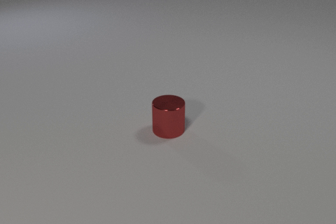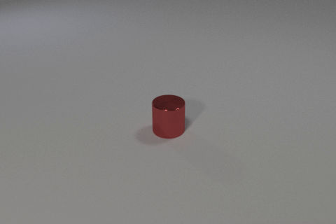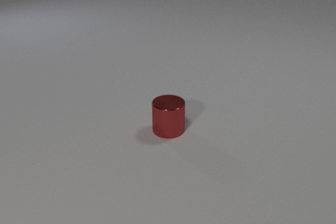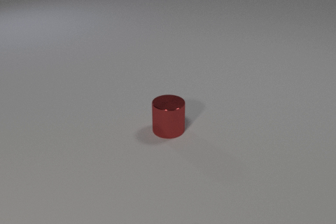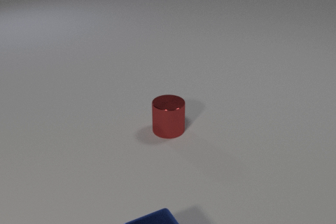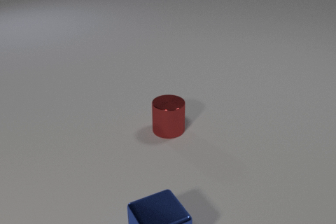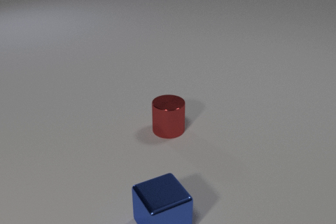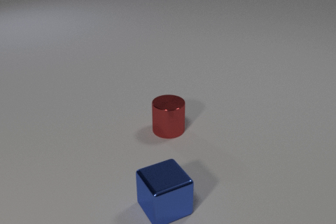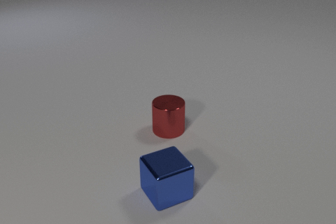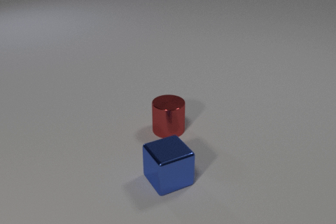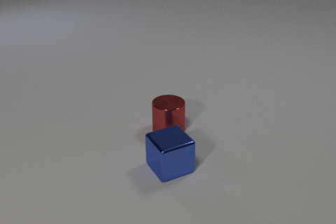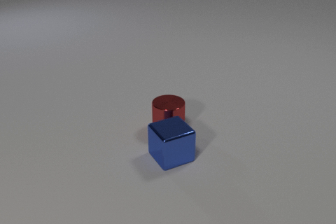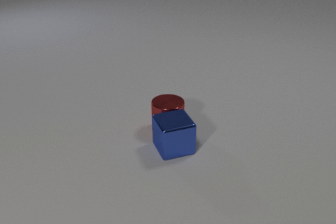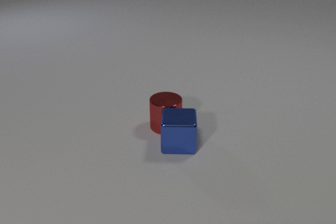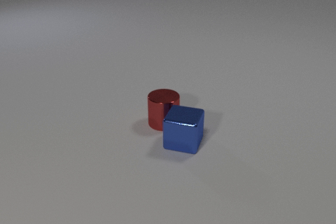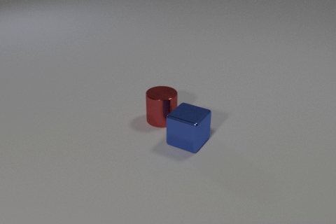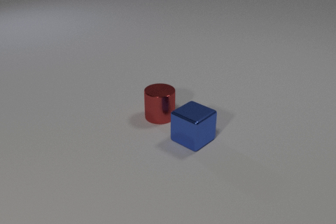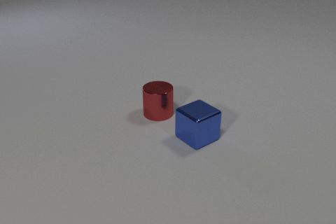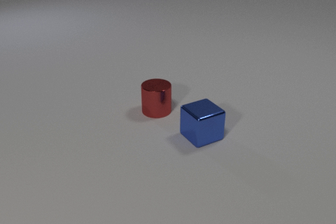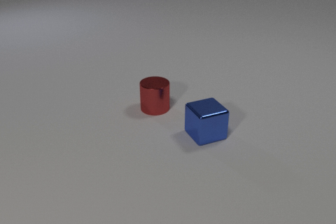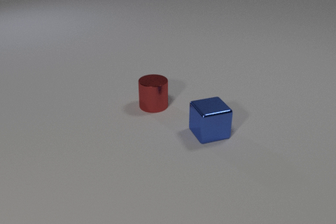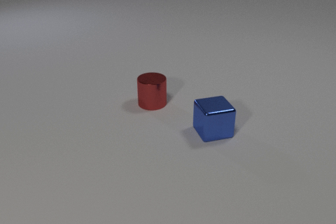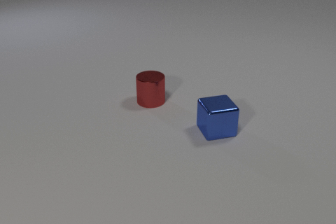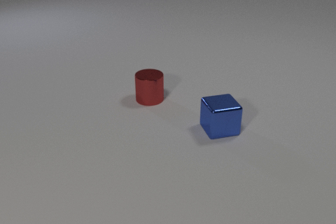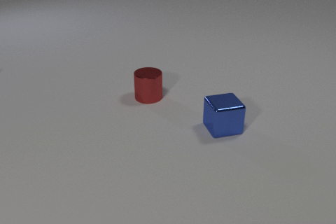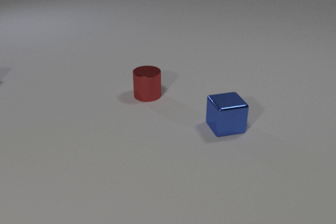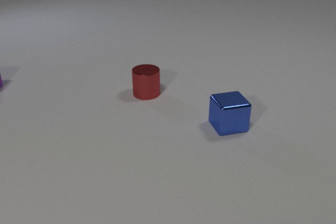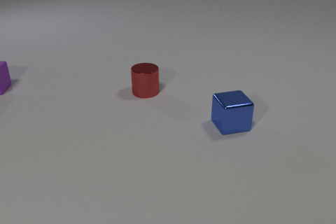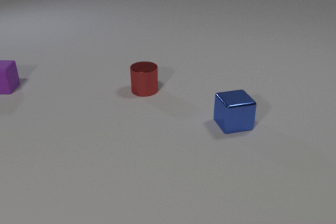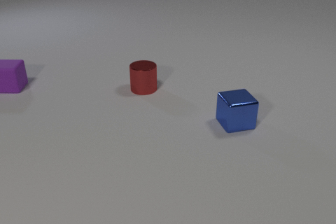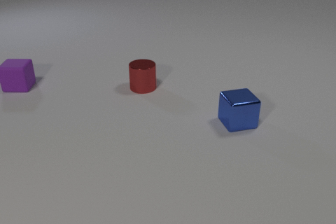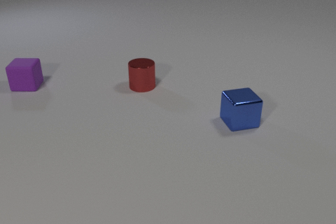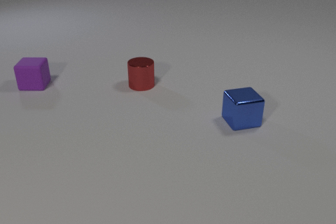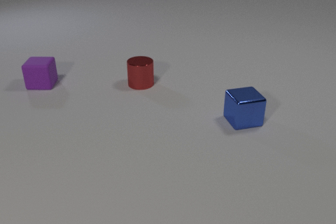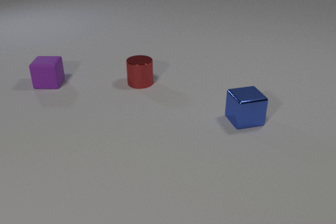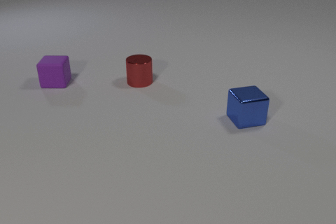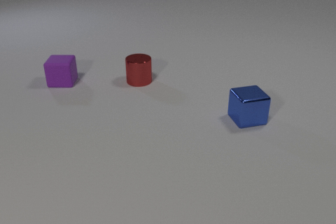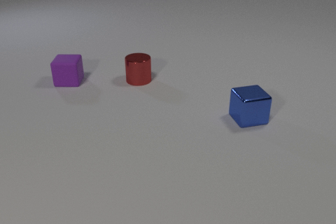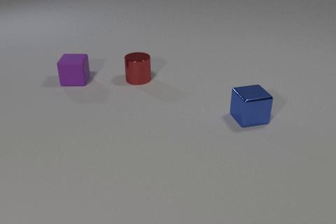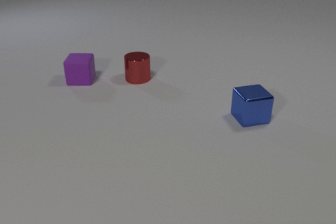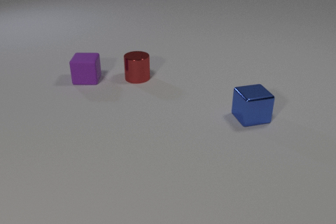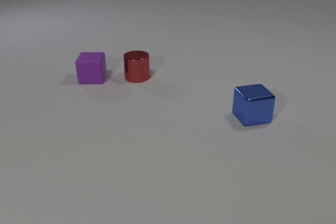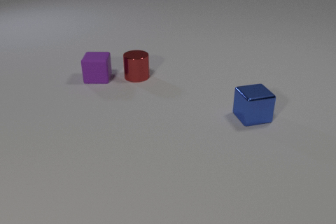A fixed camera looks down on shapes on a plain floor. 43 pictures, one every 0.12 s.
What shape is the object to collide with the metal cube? cylinder.
Are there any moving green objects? no.
How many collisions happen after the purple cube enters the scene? 0.
0.00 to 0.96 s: The blue metal cube comes in at the bottom edge, slides away from the camera.
0.96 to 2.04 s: The blue metal cube slides away from the camera, spins so that its near face slides to the left, clockwise seen from above. The red metal cylinder slides away from the camera. The blue metal cube and the red metal cylinder collide.
2.04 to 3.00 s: The blue metal cube slides to the right and away from the camera, spins clockwise seen from above by about 30 degrees, its near face sliding to the left. The red metal cylinder slides away from the camera.
3.00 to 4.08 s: The blue metal cube slides to the right and away from the camera. The red metal cylinder slides away from the camera. The purple rubber cube comes in at the left edge, slides to the right.
4.08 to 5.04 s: The blue metal cube slides to the right and away from the camera. The red metal cylinder slides away from the camera. The purple rubber cube slides to the right.
